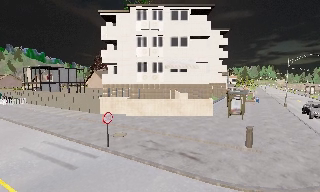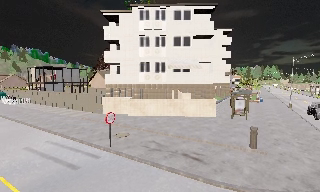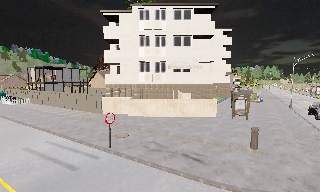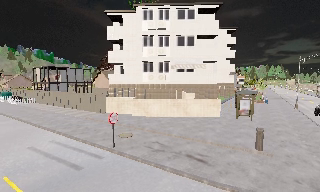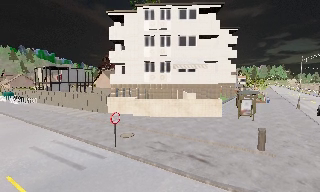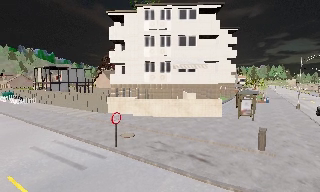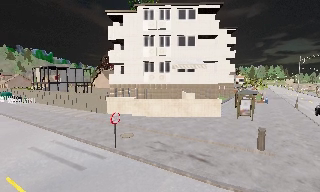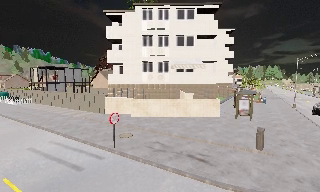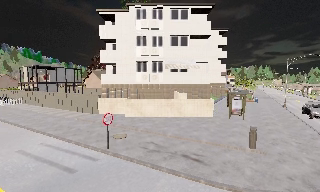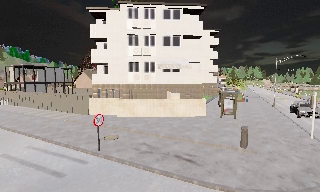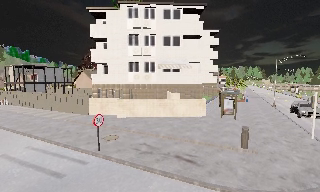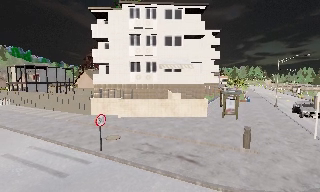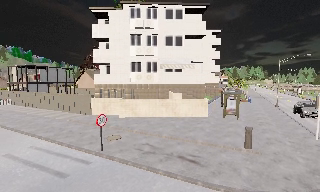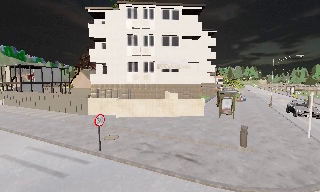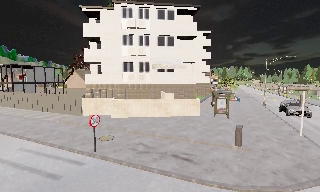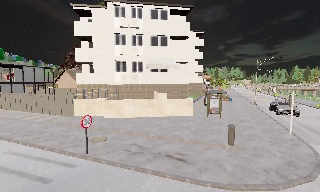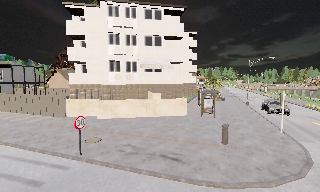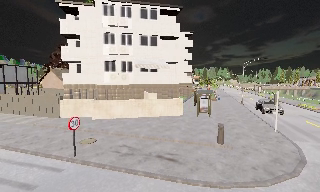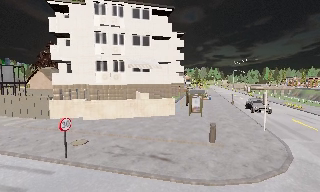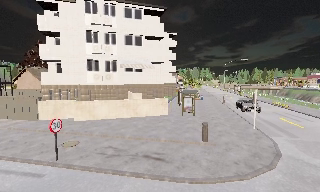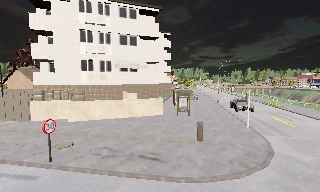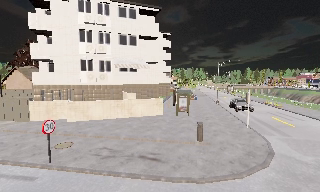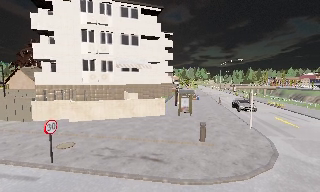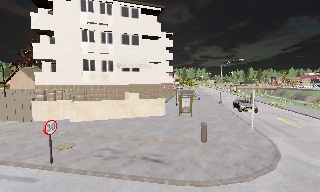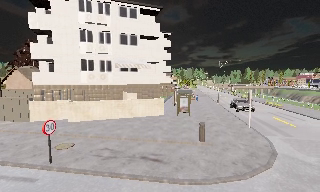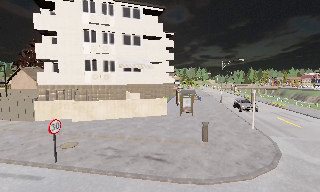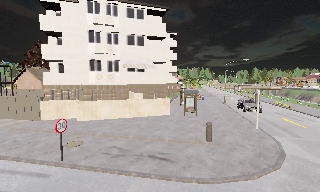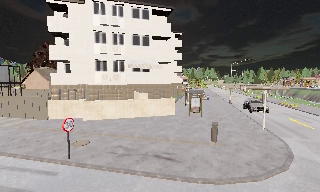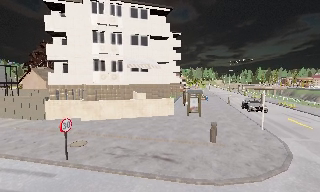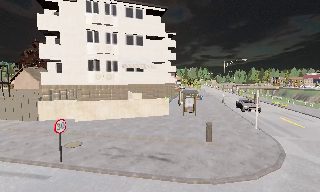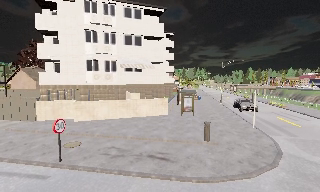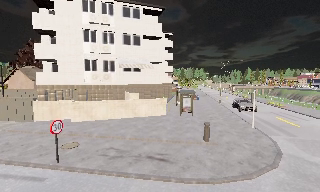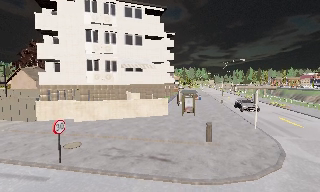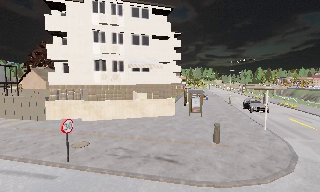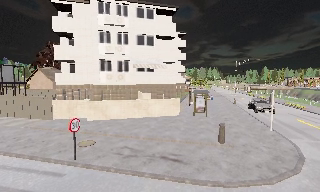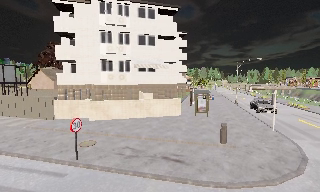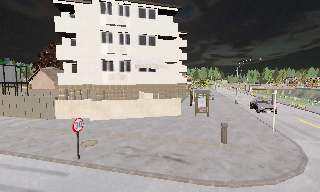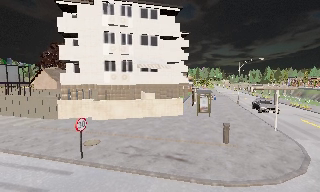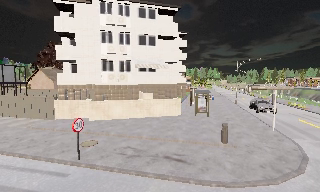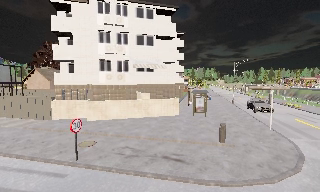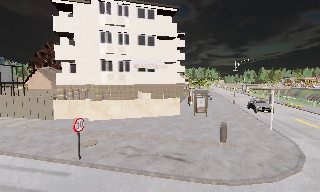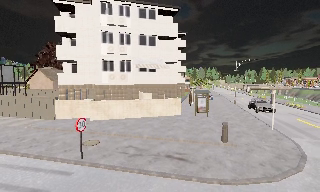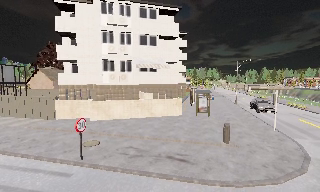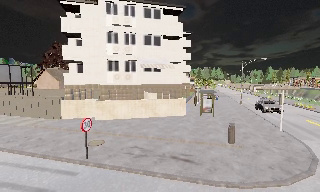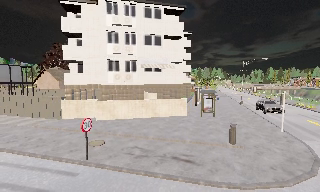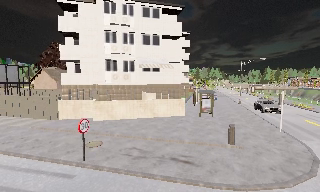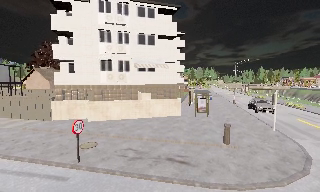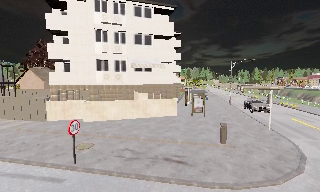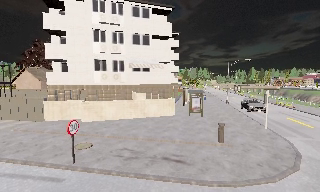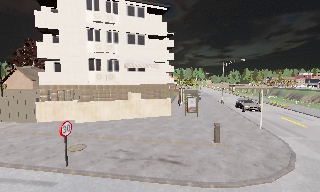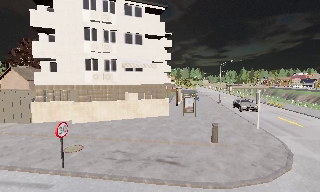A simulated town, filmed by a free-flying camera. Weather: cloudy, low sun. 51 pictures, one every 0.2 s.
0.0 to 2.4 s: The camera shifts only a little, or ends up much as it began.
2.4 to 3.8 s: The camera swings to its right by about 15 degrees, and the scene slides to the left.
3.8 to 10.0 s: The camera travels to its left, about 1.5 m.
The film runs backward here.
